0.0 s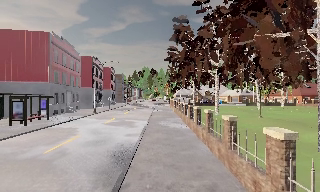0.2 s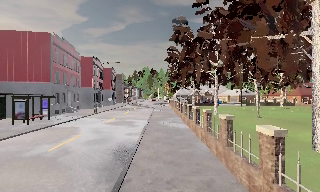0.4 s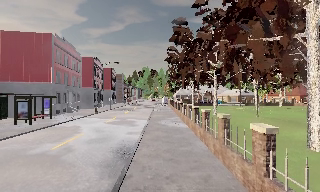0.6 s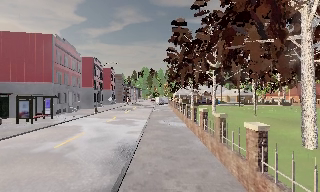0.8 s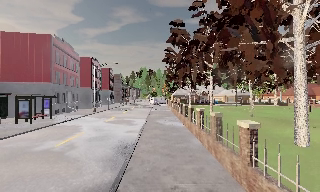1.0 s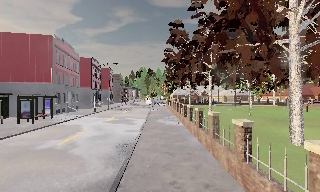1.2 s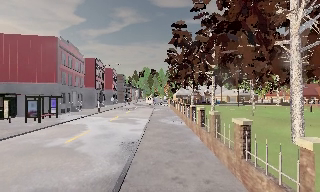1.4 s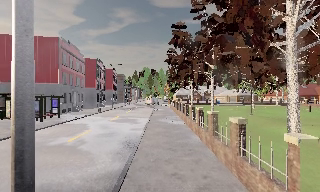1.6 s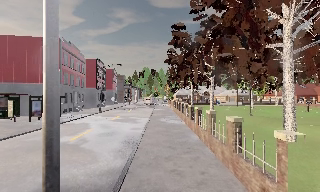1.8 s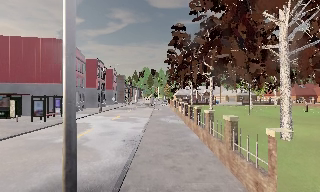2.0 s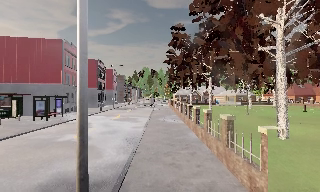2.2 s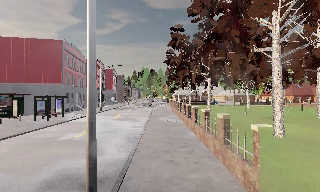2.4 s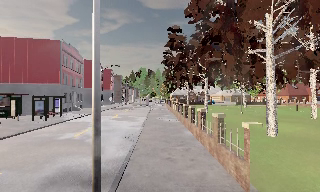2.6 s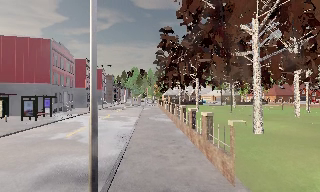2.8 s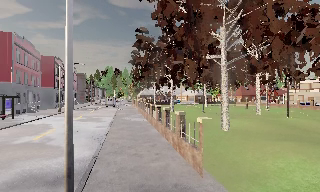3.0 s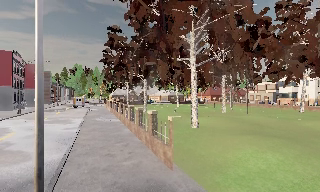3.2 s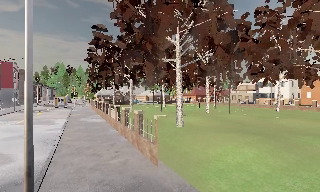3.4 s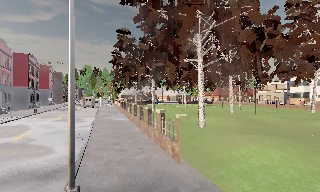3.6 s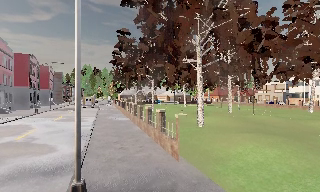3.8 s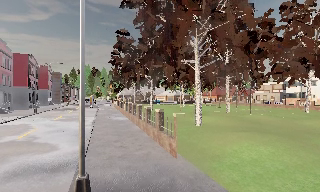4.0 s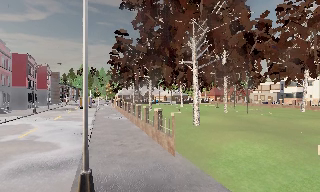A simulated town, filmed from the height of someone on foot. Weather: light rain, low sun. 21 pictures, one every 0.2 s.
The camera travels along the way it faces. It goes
backward.
0.0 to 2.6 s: The camera travels backward, about 3.5 m, so what stands in front gets smaller.
2.6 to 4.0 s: The camera swings to its right by about 15 degrees, and the scene slides to the left. It travels backward, about 2 m, so what stands in front gets smaller.
The film runs backward here.
